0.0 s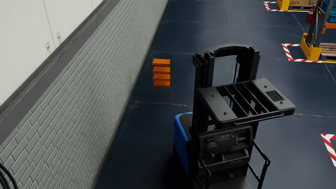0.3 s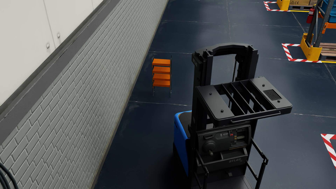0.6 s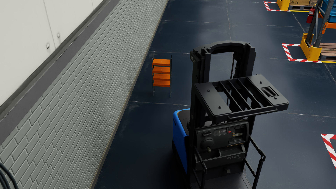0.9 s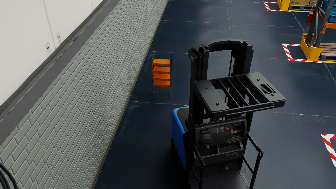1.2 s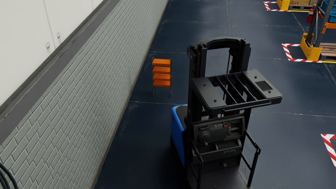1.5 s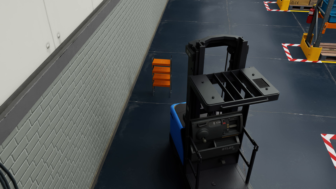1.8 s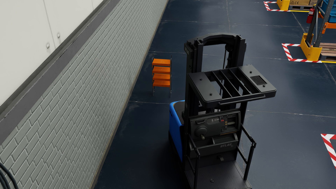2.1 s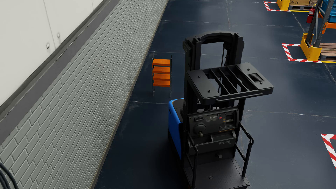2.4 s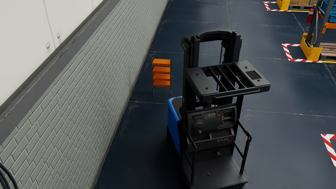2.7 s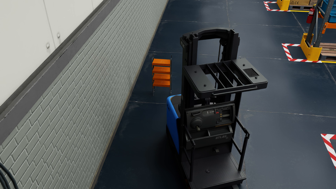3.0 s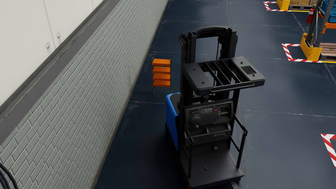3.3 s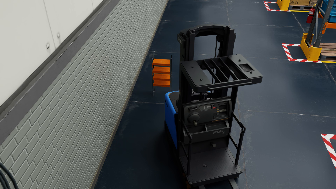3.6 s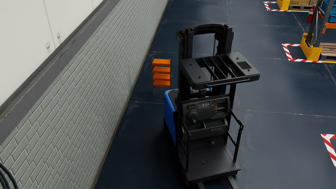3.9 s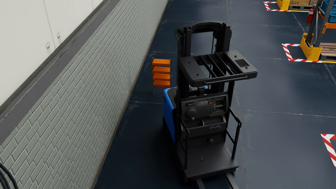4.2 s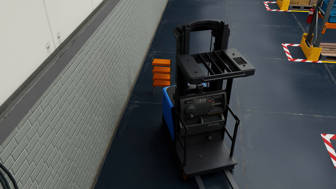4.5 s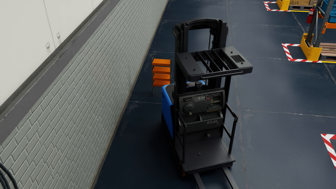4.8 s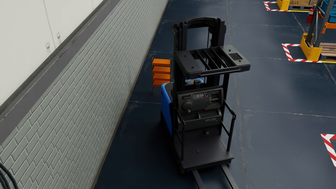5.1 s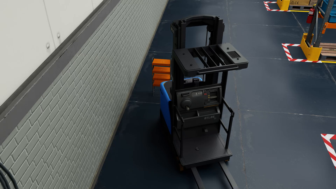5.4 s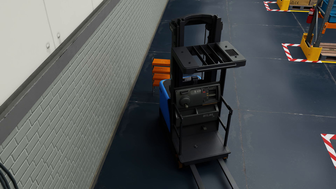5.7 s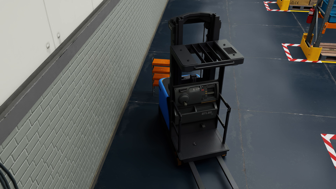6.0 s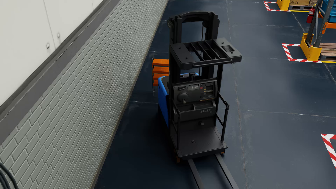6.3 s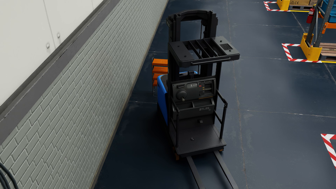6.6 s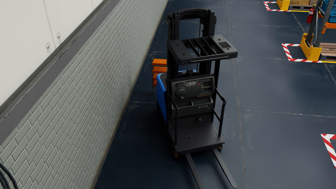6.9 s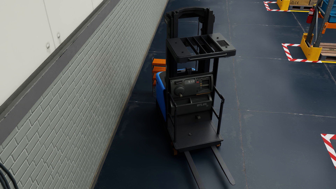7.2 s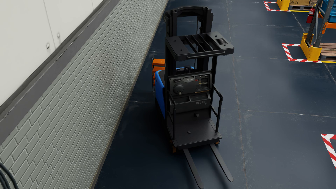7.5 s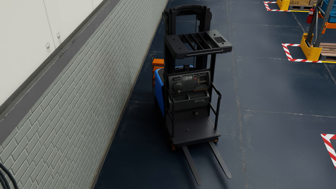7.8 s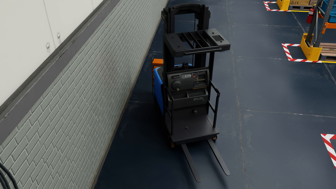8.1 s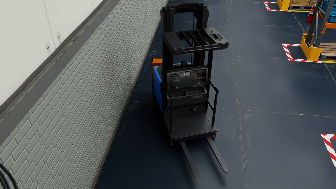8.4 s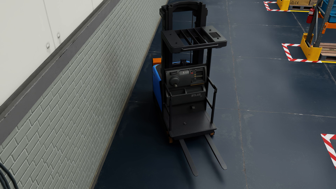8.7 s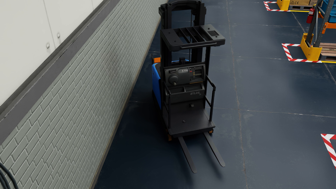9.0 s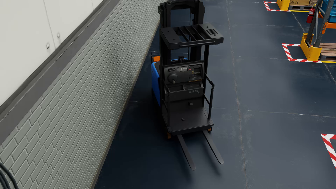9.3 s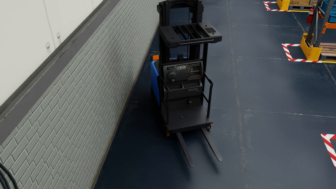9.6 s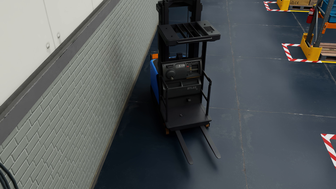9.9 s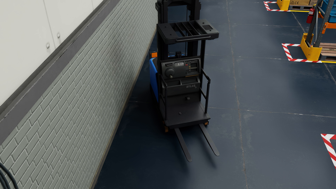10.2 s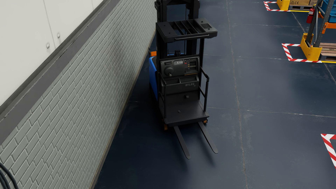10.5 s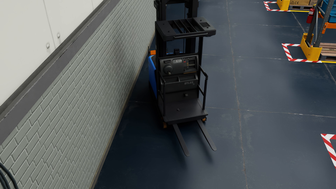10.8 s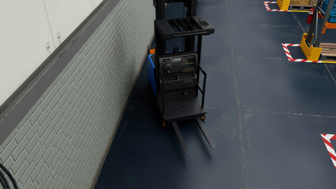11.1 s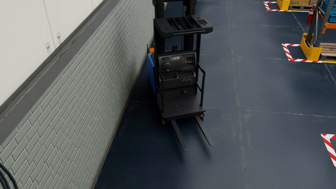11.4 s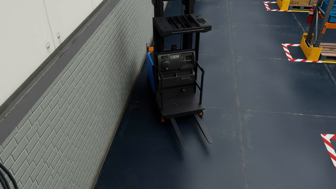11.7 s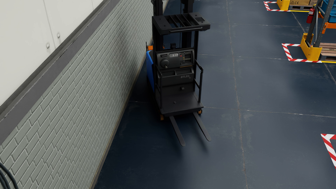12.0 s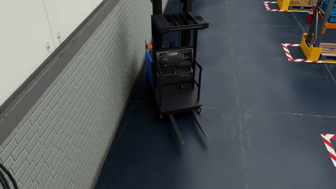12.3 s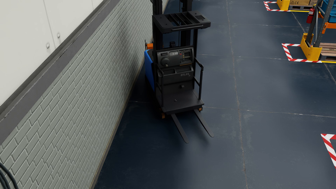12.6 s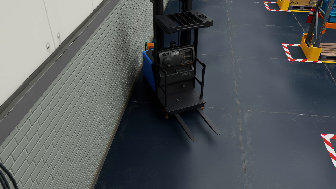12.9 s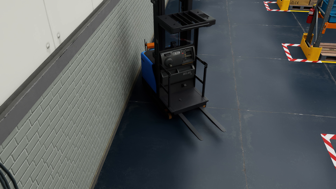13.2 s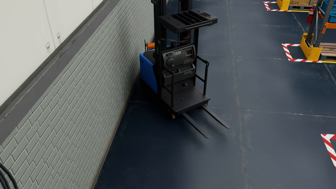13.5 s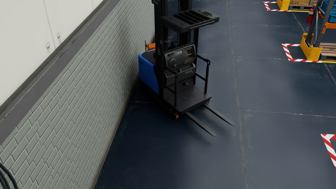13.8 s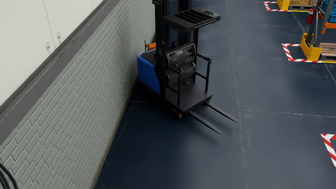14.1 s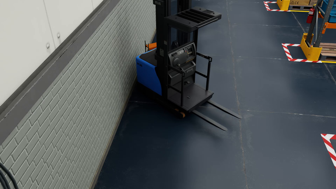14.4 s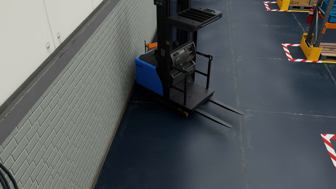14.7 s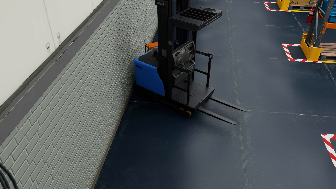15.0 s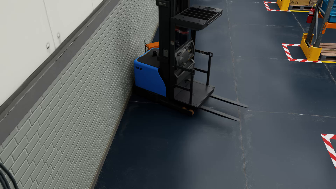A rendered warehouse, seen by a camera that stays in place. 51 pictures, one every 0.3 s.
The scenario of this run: A forklift runs into an object in its way.
